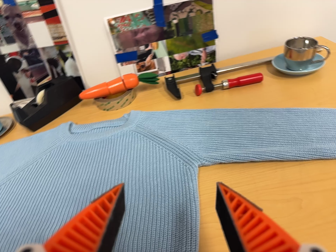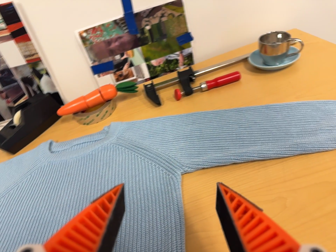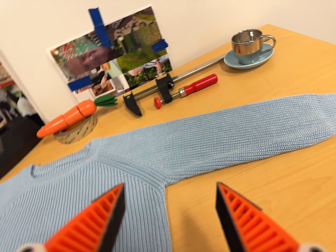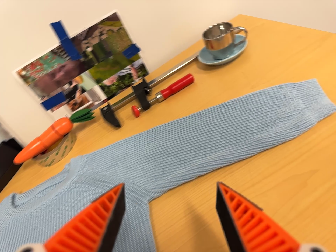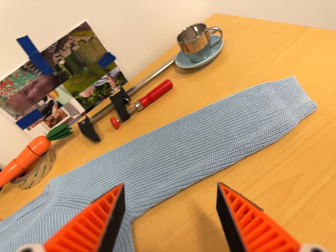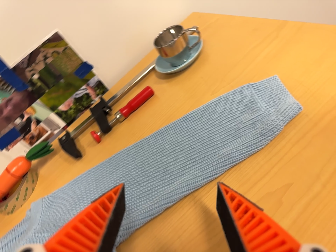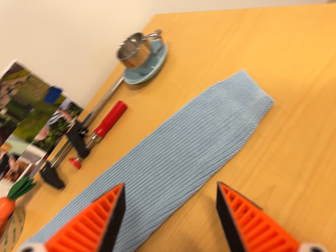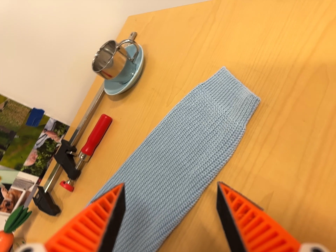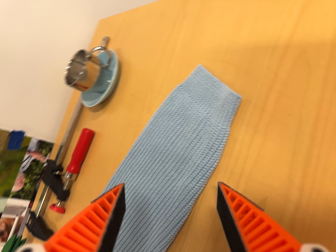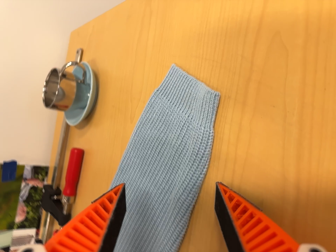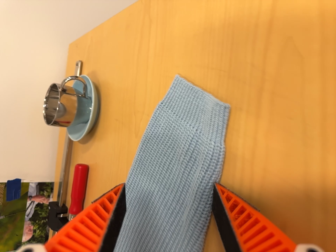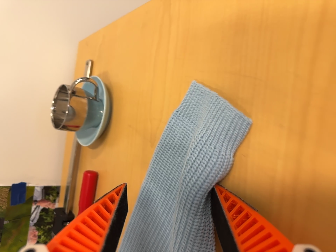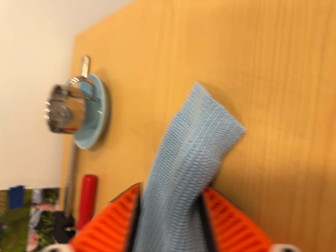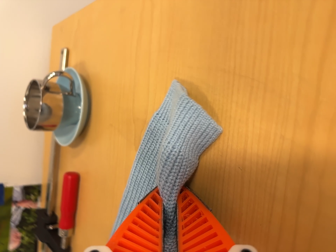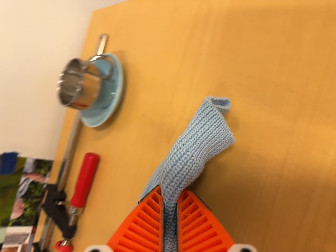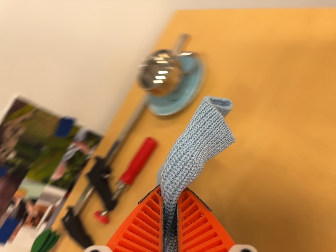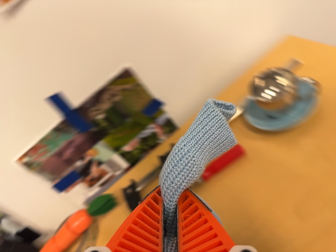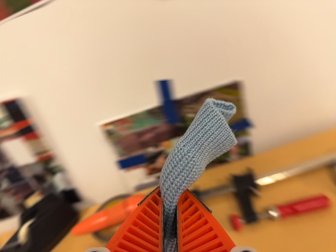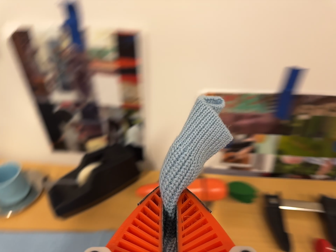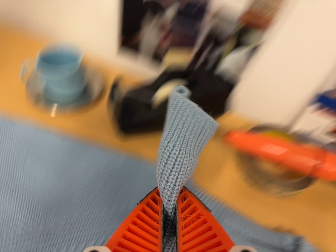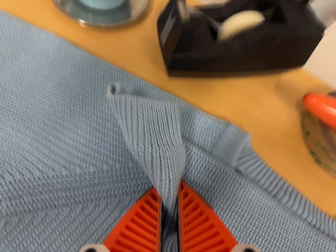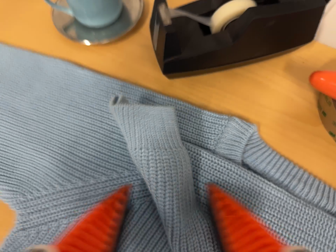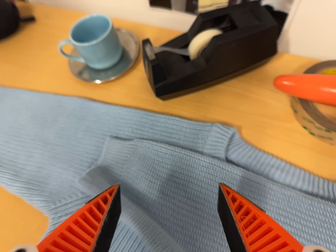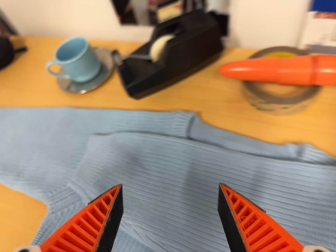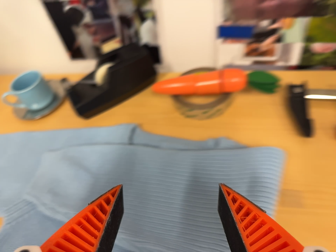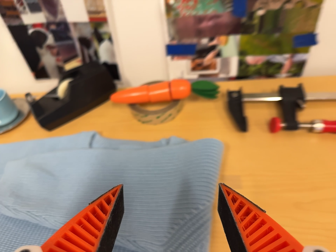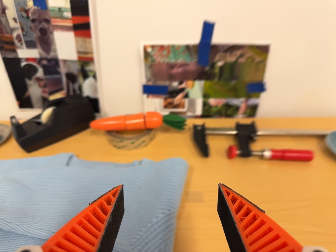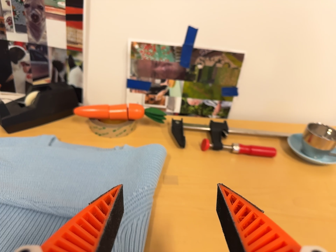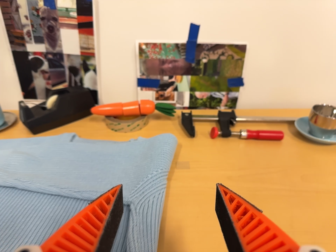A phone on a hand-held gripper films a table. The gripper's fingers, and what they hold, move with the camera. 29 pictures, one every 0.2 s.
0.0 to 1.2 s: The camera travels to its right, forward and toward the top of its view, about 22 cm, so close, fixed things drift to the left. It rolls about its line of sight by about 40 degrees, and the scene rotates counterclockwise.
1.2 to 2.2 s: The camera travels forward and toward the top of its view, about 14 cm, so what stands in front looms larger. It rolls about its line of sight by about 30 degrees, and the scene rotates counterclockwise.
2.2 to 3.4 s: The camera travels to its left, about 36 cm, so close, fixed things drift to the right. It rolls about its line of sight by about 65 degrees, and the scene rotates clockwise.
3.4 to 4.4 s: The scene slides to the right, as the camera pans about 25 degrees to its left. It travels to its left and forward, about 28 cm, so close, fixed things drift to the right. Its aim tips toward the bottom of its view by about 25 degrees, and the scene shifts upward. It rolls about its line of sight by about 35 degrees, and the scene rotates clockwise.
4.4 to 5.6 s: The camera pans to its right by about 20 degrees. It travels backward and toward the bottom of its view, about 40 cm. Its aim tips toward the top of its view by about 35 degrees. It rolls about its line of sight by about 10 degrees, and the scene rotates counterclockwise.
The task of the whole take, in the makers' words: right arm across.
The film runs forward here.
